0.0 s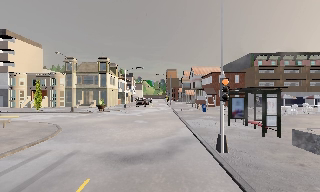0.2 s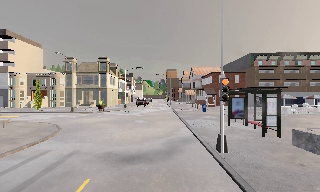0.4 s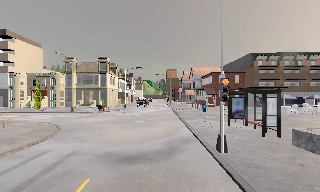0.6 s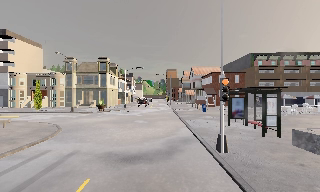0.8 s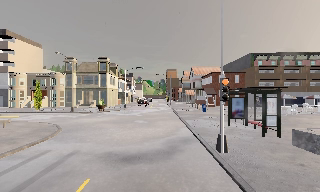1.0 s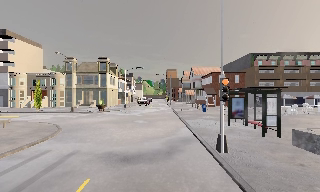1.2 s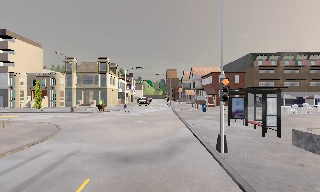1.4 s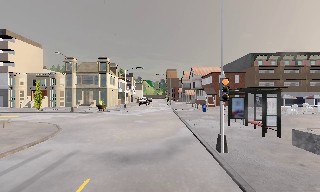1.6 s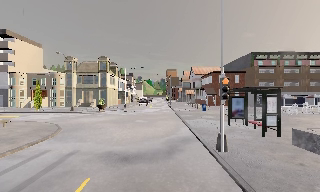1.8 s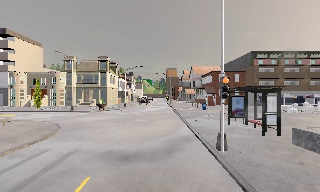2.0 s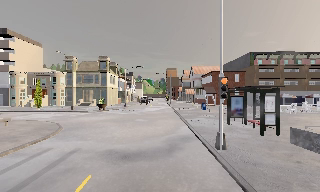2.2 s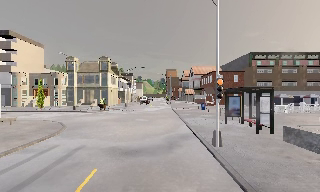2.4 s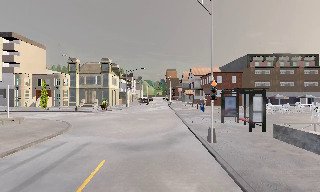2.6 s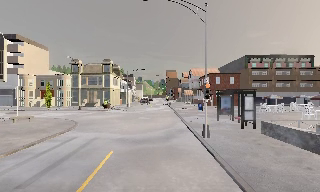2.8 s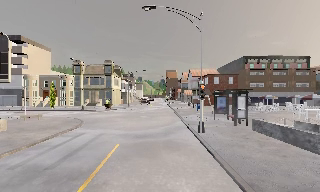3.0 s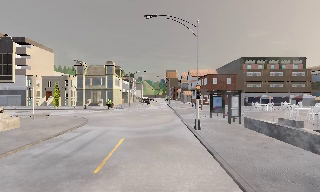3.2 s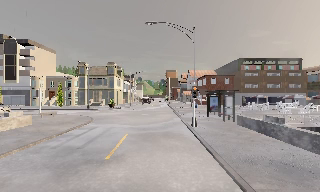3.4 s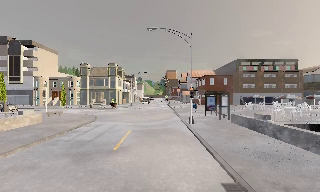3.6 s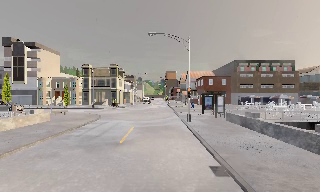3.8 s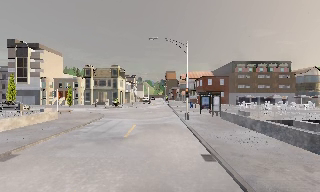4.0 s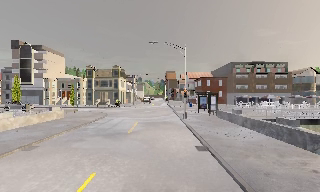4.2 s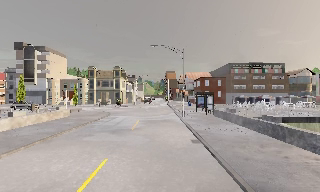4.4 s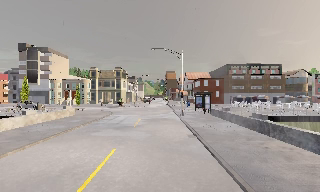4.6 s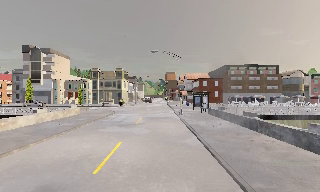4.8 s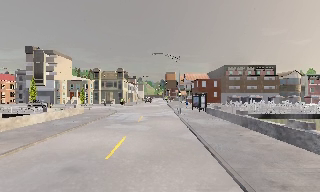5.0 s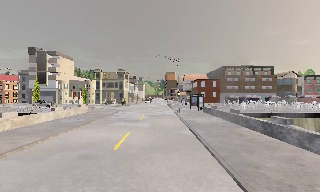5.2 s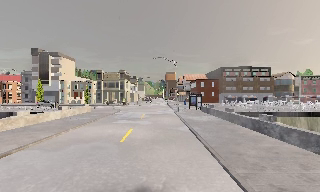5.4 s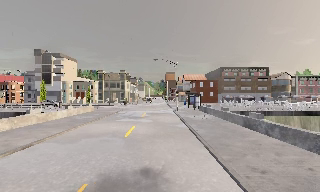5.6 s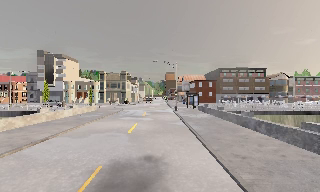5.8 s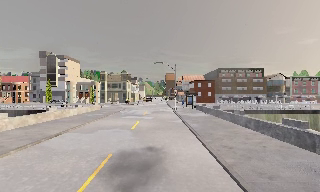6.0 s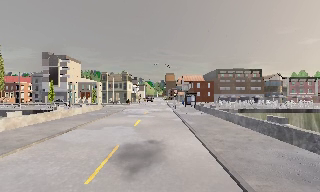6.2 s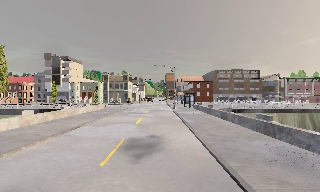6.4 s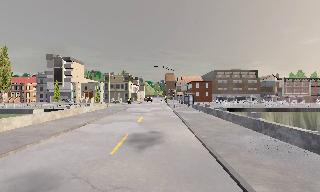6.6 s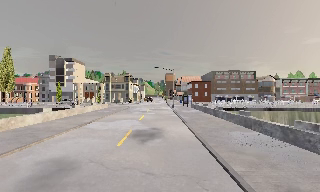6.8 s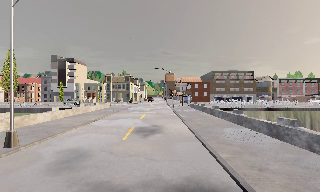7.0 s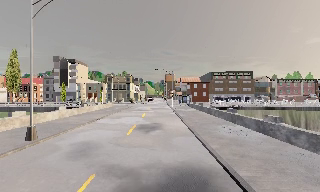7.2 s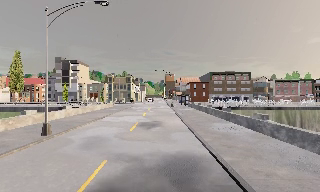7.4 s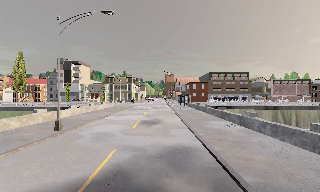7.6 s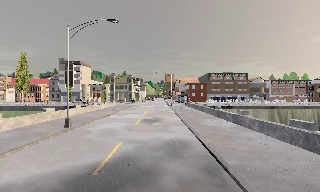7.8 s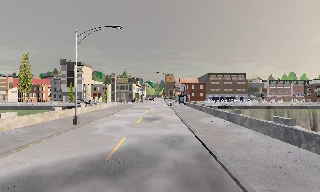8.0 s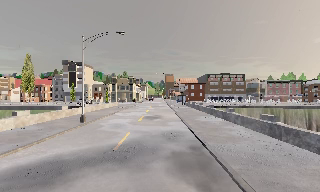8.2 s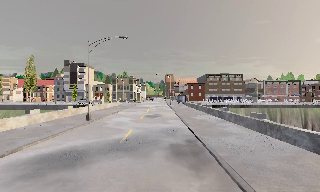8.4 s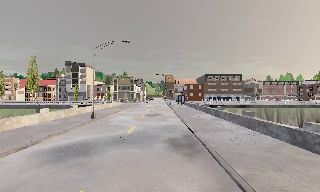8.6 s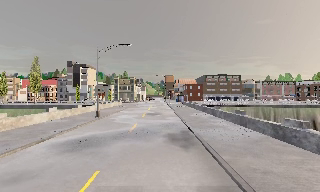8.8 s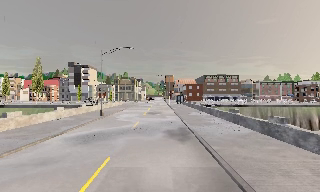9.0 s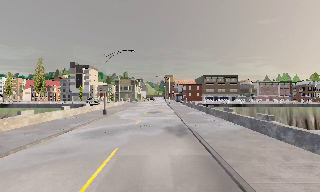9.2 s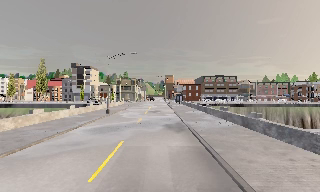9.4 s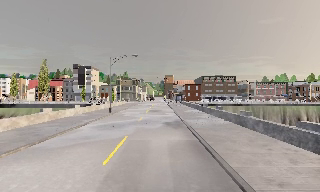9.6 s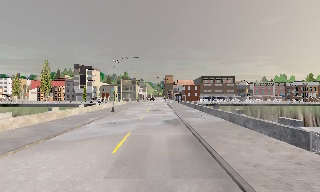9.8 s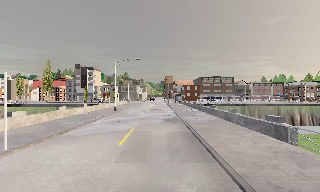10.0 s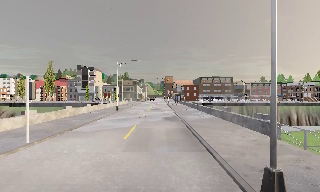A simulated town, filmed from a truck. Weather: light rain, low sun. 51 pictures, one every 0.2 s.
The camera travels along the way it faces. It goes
backward.
0.0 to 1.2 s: The camera keeps its place and its aim.
1.2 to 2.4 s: The camera travels backward, about 1.5 m, so what stands in front gets smaller. It gains speed.
2.4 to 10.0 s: The camera travels backward, about 40 m, so what stands in front gets smaller.
The film runs backward here.
